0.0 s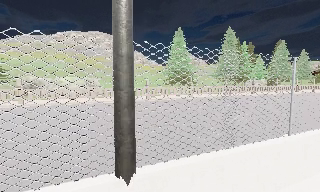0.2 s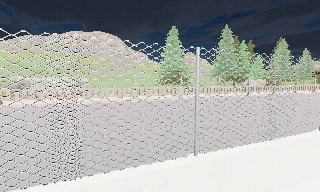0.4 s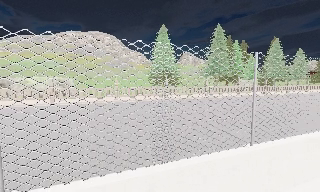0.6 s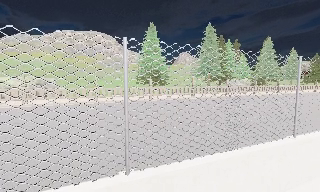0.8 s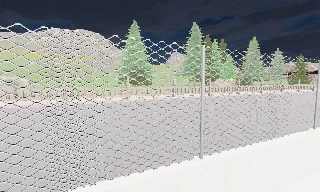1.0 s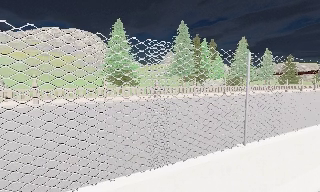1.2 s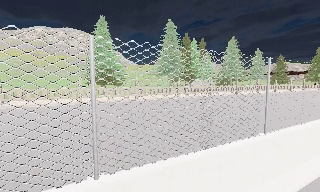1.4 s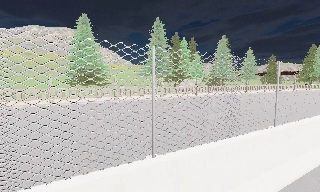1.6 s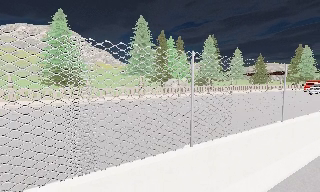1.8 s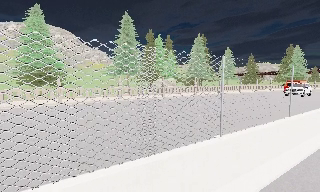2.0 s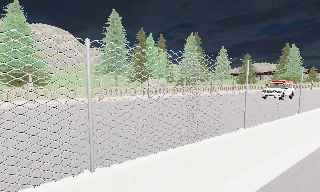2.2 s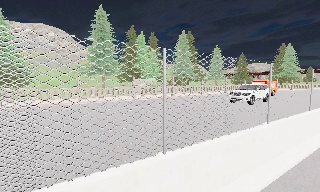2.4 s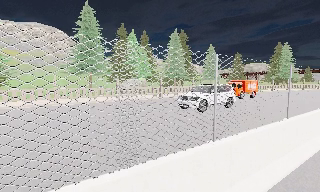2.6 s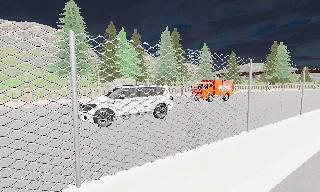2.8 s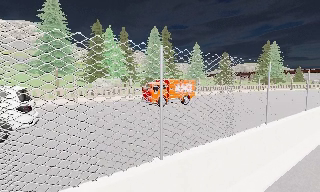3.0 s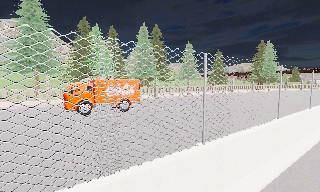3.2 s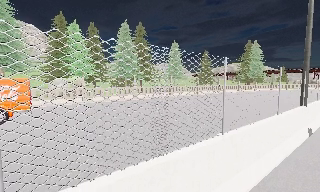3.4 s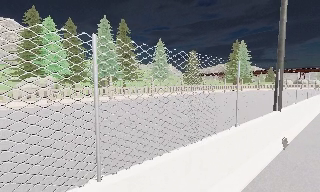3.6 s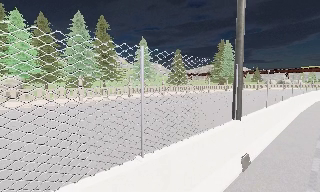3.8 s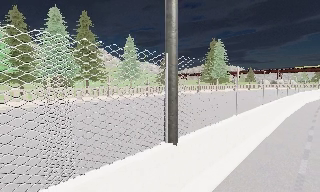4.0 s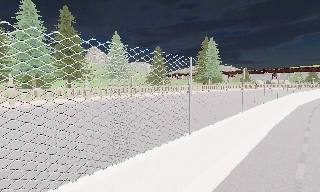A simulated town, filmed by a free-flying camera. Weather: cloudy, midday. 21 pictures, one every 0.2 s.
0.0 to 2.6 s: The scene slides to the left, as the camera pans about 10 degrees to its right. It travels to its right and forward, about 25 m, so close, fixed things drift to the left.
2.6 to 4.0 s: The camera swings to its right by about 10 degrees, and the scene slides to the left. It travels to its right and forward, about 16 m, so close, fixed things drift to the left.
The film runs forward here.
